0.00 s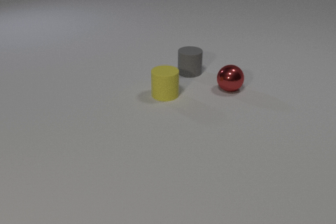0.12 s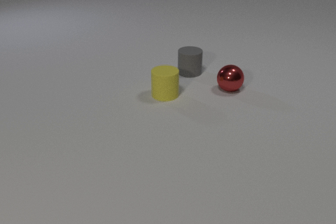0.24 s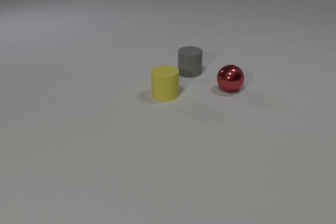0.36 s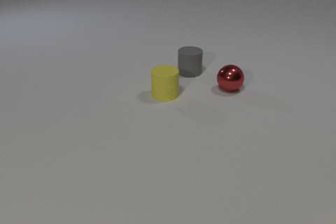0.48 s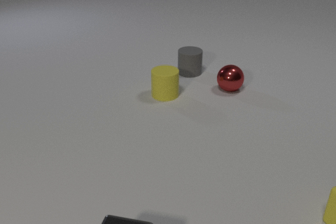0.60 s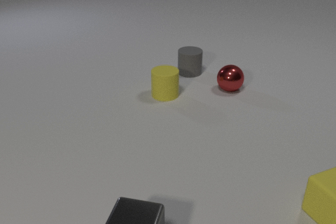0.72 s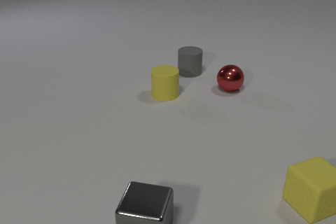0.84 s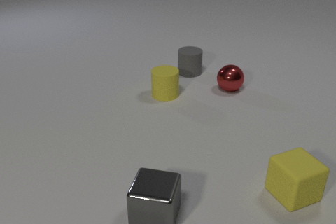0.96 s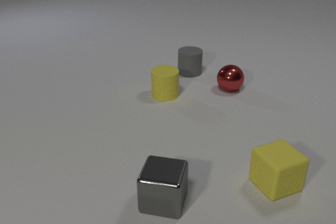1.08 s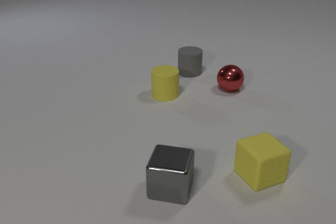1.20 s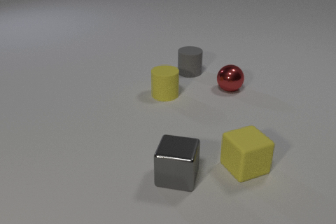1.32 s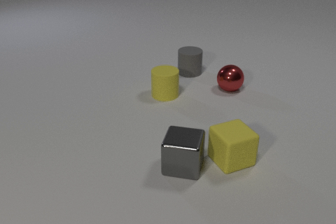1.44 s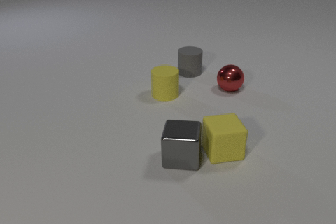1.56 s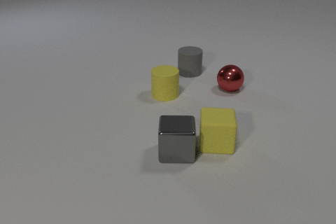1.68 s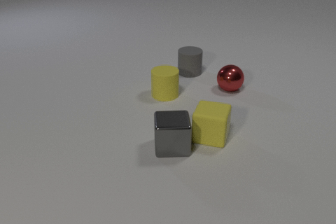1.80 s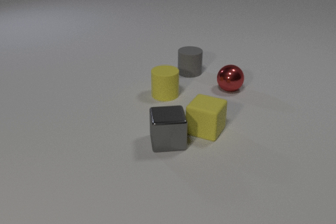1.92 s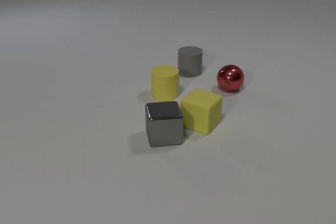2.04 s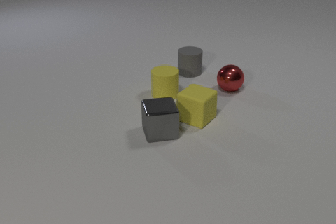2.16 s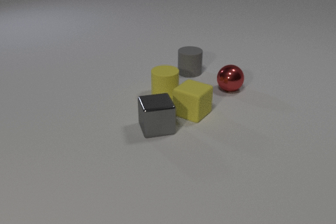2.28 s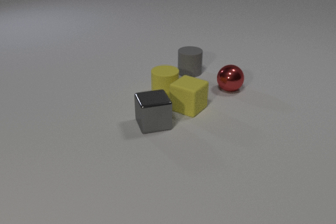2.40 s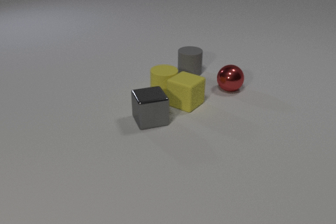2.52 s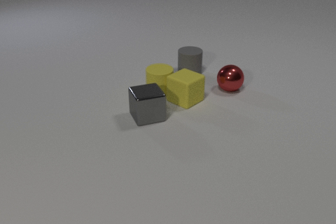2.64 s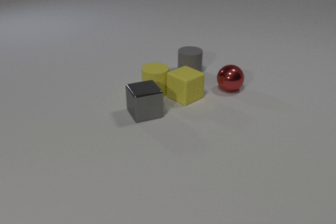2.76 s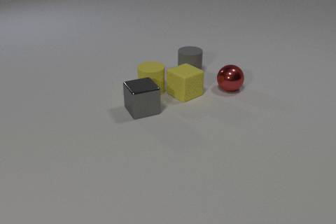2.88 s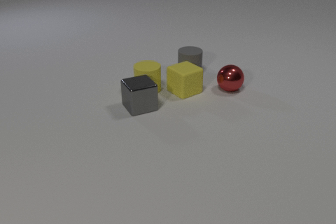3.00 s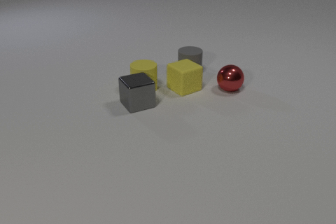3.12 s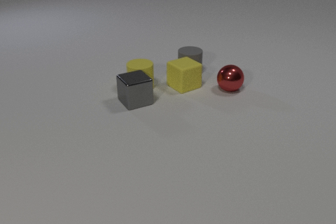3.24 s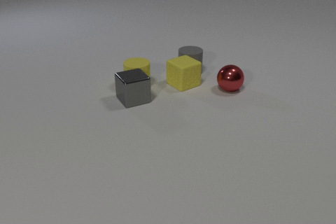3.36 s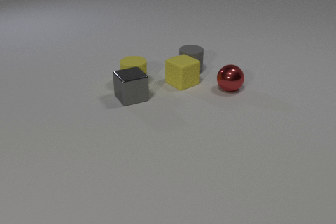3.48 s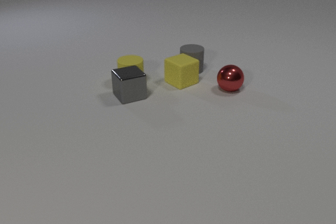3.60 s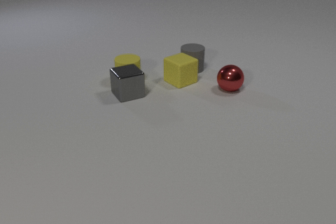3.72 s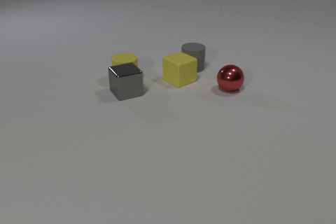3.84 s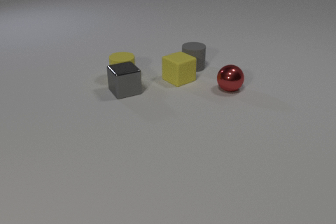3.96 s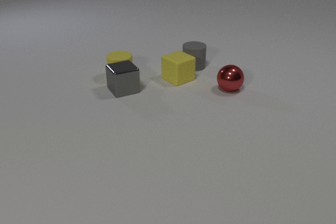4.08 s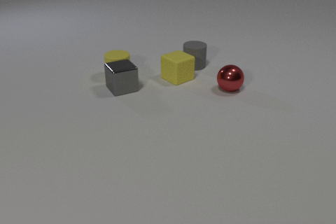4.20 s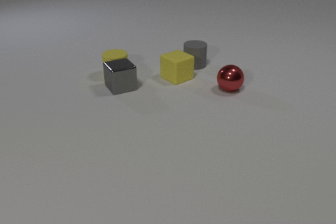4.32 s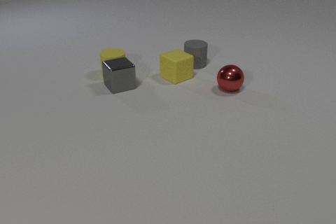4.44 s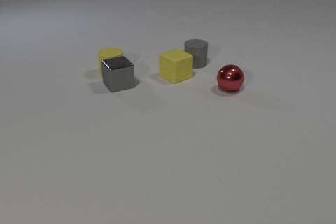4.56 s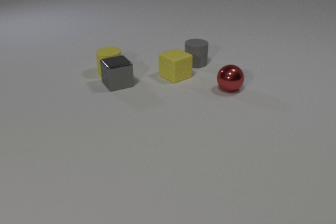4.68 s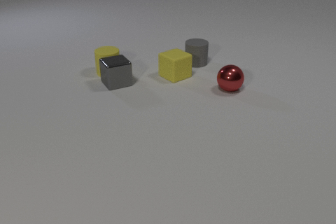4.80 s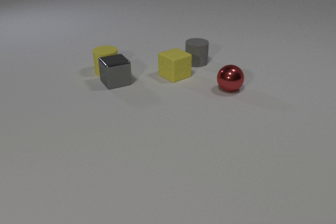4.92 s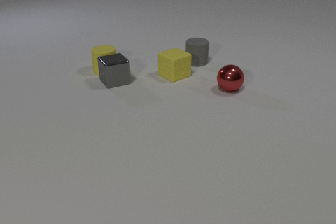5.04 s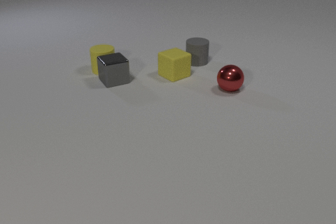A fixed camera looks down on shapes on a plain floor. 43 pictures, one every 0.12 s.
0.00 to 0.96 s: The gray metal cube comes in at the bottom edge, slides away from the camera and to the right. The yellow rubber cube comes in at the right edge, slides to the left and away from the camera.
0.96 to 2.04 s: The gray metal cube slides away from the camera, spins counterclockwise seen from above by about 30 degrees, its near face sliding to the right. The yellow rubber cube slides away from the camera and to the left, spins clockwise seen from above by about 60 degrees, its near face sliding to the left. The gray metal cube and the yellow rubber cube collide.
2.04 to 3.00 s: The gray metal cube slides away from the camera and to the left. The yellow rubber cube slides away from the camera, spins so that its near face slides to the left, clockwise seen from above. The yellow rubber cylinder slides to the left and away from the camera. The yellow rubber cube and the yellow rubber cylinder collide.
3.00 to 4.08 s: The gray metal cube slides away from the camera and to the left. The yellow rubber cube slides away from the camera. The yellow rubber cylinder slides away from the camera and to the left. The gray rubber cylinder slides away from the camera. The gray metal cube and the yellow rubber cylinder collide. The yellow rubber cube and the gray rubber cylinder collide.
4.08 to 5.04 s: The gray metal cube slides away from the camera and to the left. The yellow rubber cube slides away from the camera. The yellow rubber cylinder slides away from the camera and to the left. The gray rubber cylinder slides away from the camera.
What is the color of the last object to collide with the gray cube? yellow.
What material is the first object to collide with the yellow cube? metal.
How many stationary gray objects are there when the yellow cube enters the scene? 1.
